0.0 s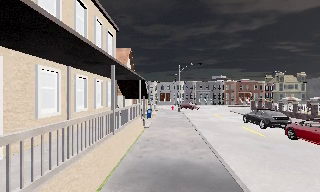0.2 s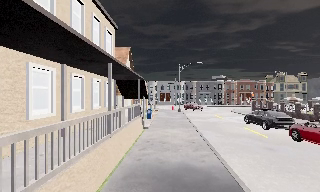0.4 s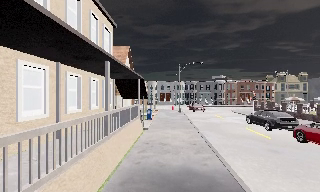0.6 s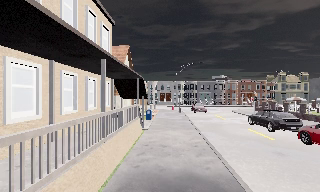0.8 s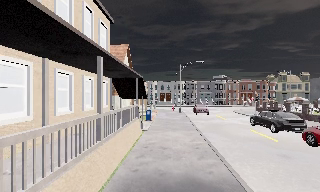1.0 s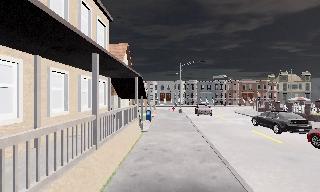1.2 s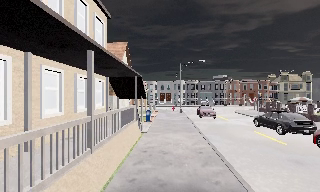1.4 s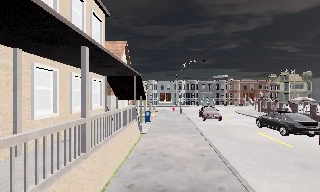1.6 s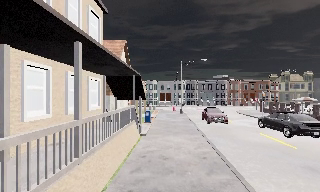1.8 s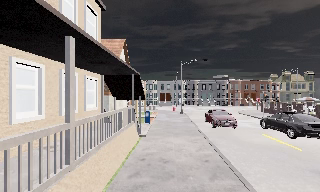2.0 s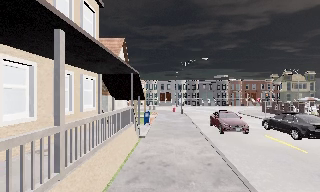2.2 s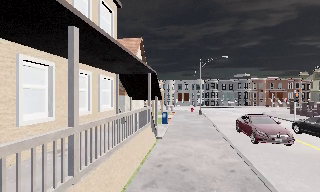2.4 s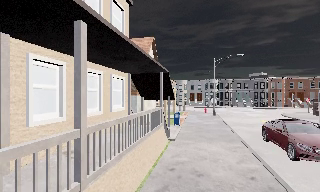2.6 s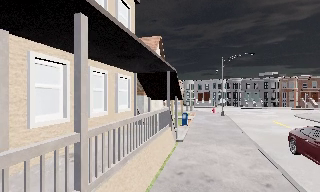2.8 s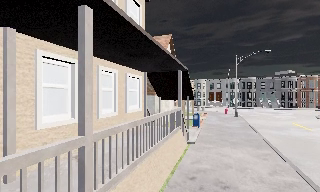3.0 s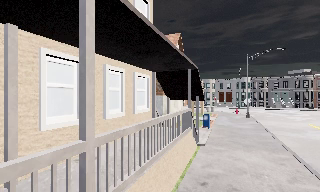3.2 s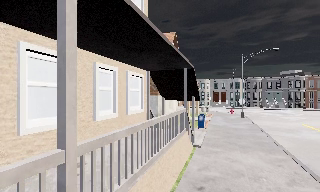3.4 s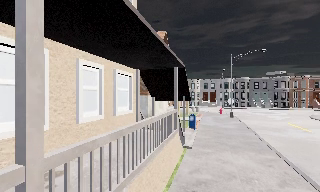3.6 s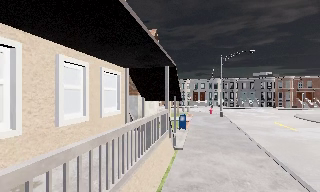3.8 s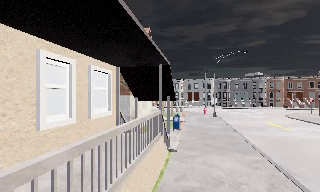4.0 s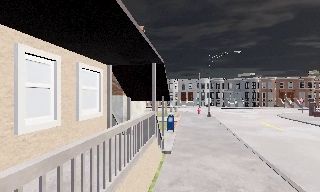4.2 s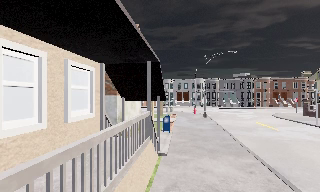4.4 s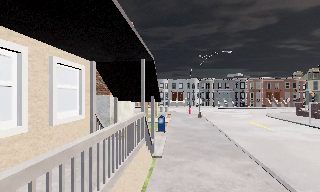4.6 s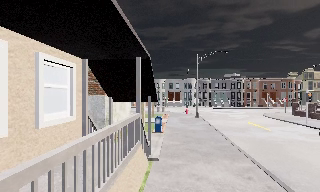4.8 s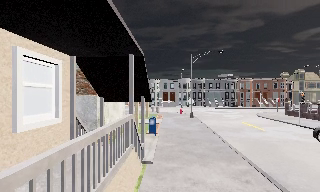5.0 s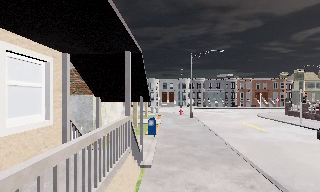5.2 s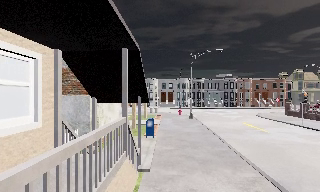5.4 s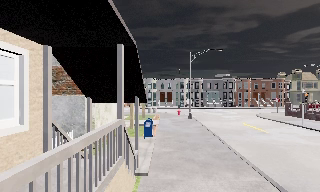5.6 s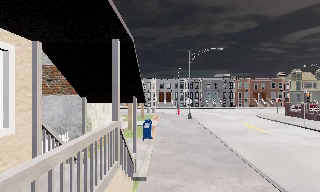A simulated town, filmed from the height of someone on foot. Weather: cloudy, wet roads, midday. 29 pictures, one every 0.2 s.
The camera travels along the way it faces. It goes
forward.
0.0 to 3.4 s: The camera swings to its left by about 15 degrees, and the scene slides to the right. It travels forward, about 5 m, so what stands in front looms larger.
3.4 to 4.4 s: The camera pans to its right, which is clockwise from overhead, by about 10 degrees. It travels forward, about 1.5 m, so what stands in front looms larger.
4.4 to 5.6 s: The camera travels forward, about 1.5 m, so what stands in front looms larger.
The film runs forward here.
